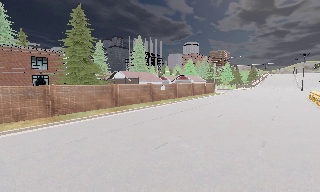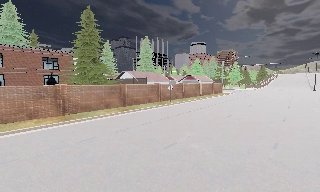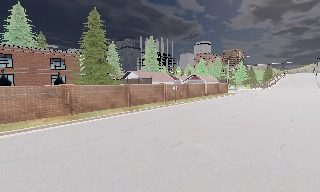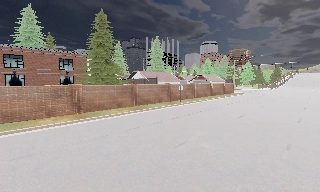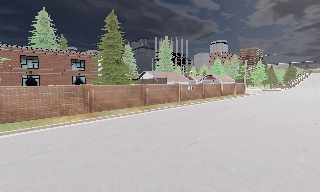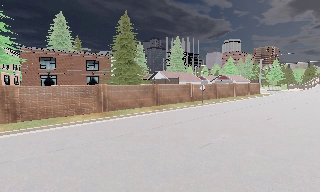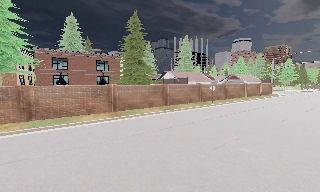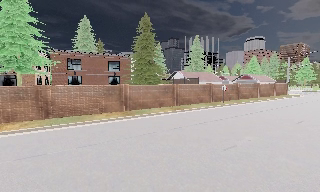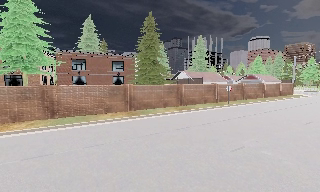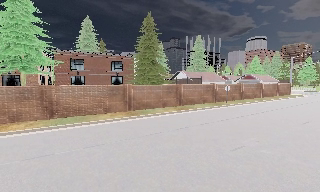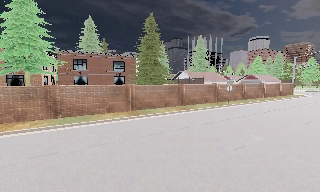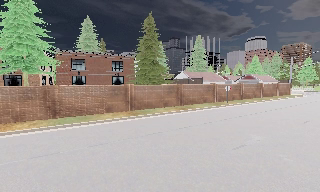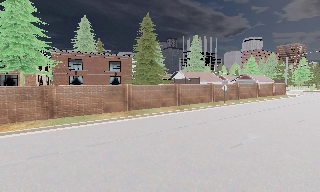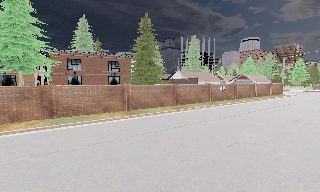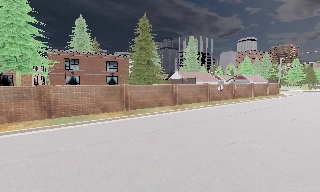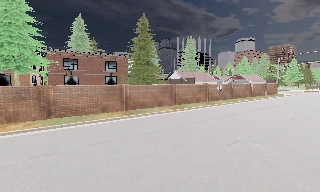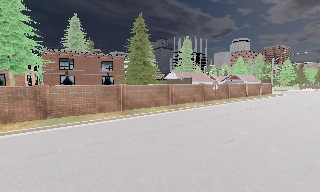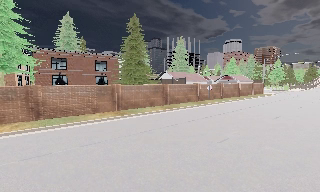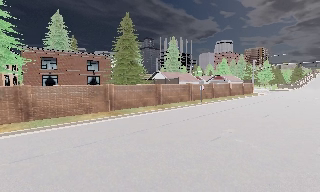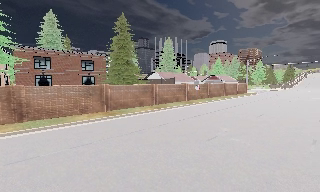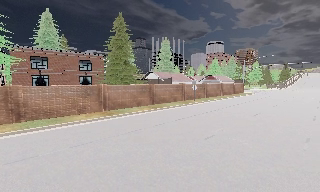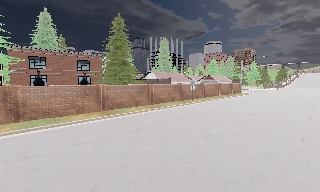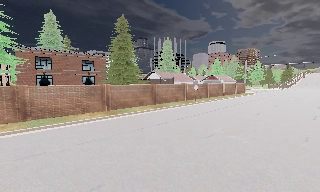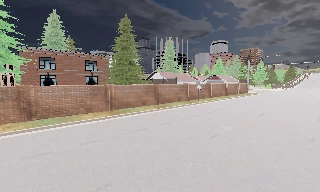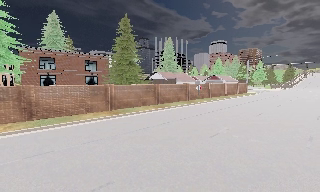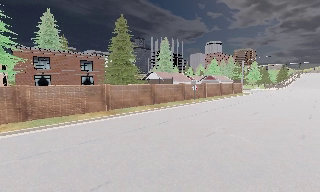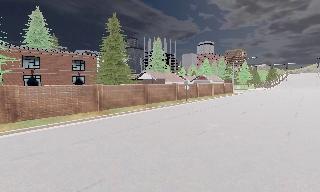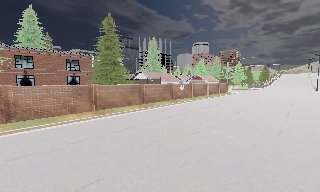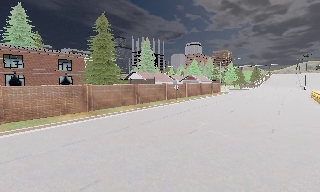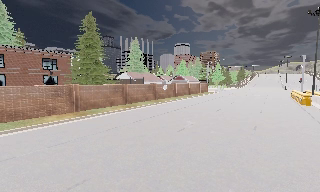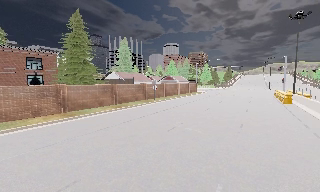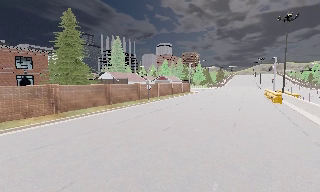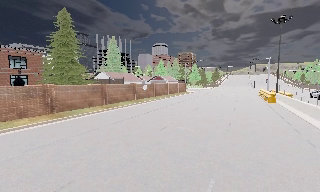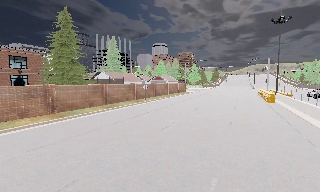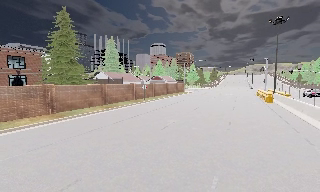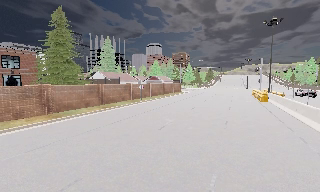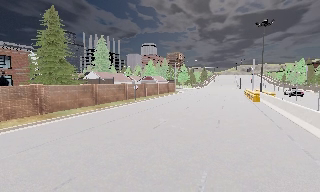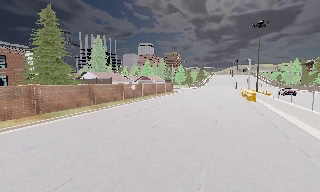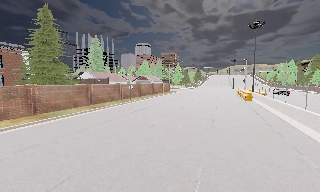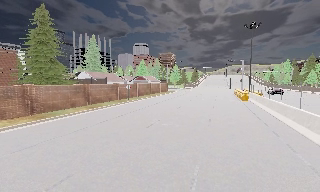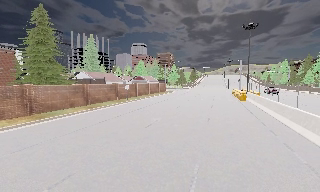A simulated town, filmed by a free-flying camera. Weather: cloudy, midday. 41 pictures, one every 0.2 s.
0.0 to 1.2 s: The camera swings to its left by about 15 degrees, and the scene slides to the right. It travels to its left, about 0.5 m, so close, fixed things drift to the right.
1.2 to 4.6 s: The camera travels to its left and backward, about 1.5 m.
4.6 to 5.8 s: The camera pans to its right, which is clockwise from overhead, by about 10 degrees. It travels backward, about 0.5 m, so what stands in front gets smaller.
5.8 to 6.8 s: The camera shifts only a little, or ends up much as it began.
6.8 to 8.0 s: The camera travels backward, about 0.5 m, so what stands in front gets smaller.
The film runs forward here.
